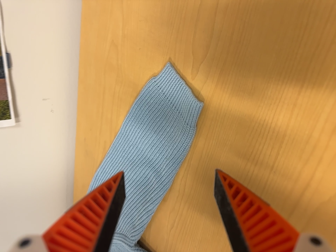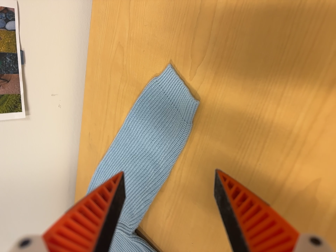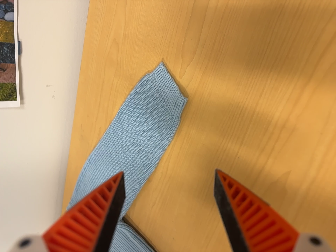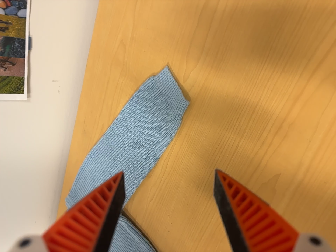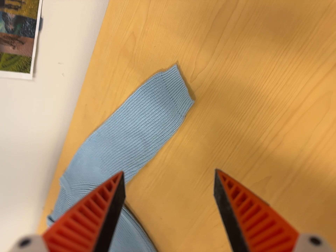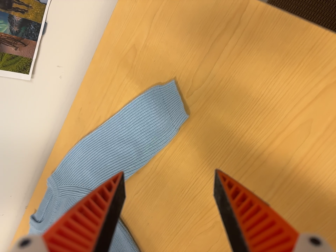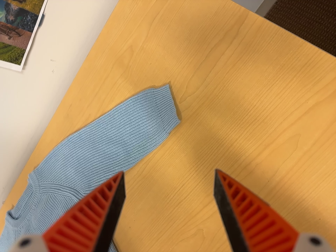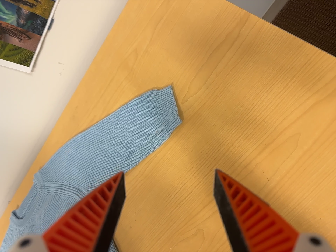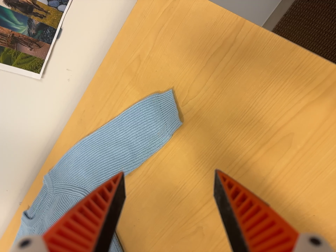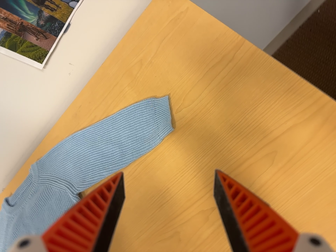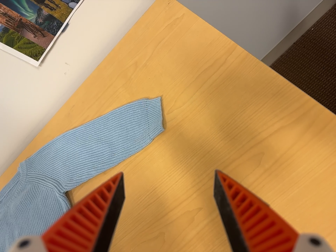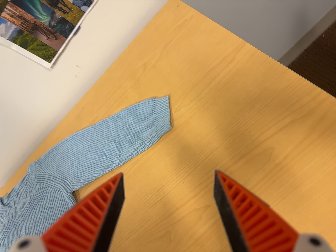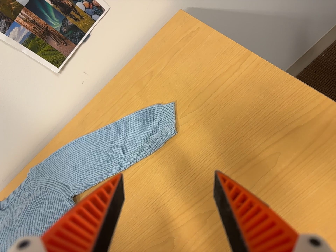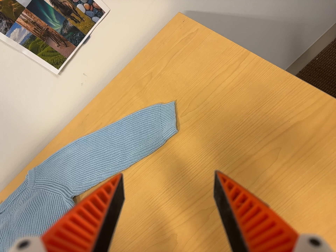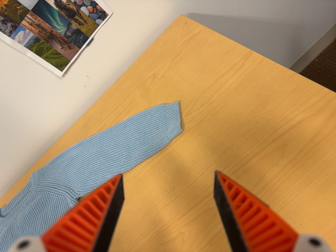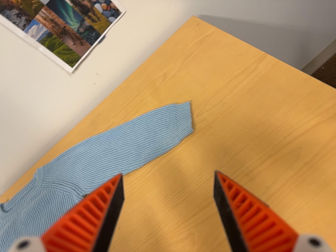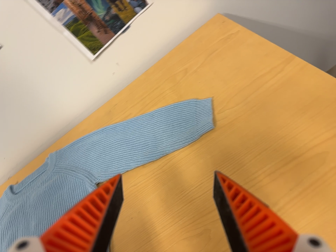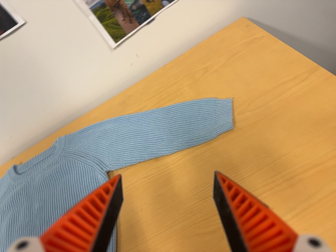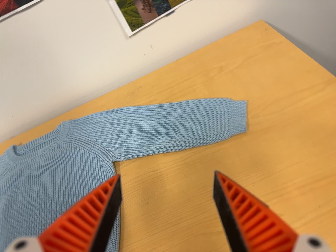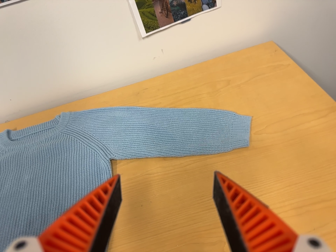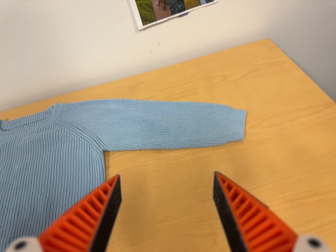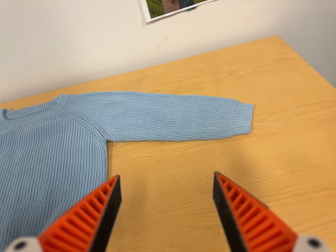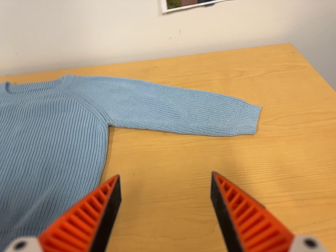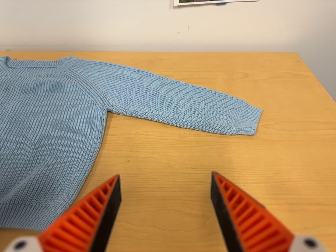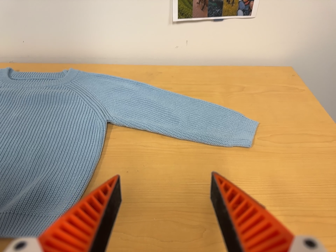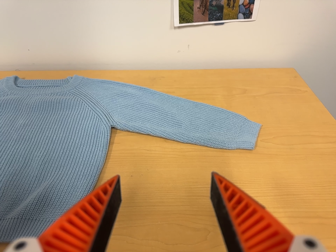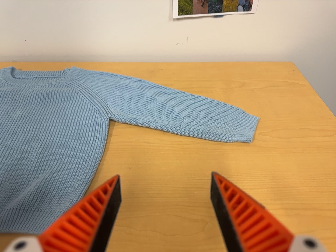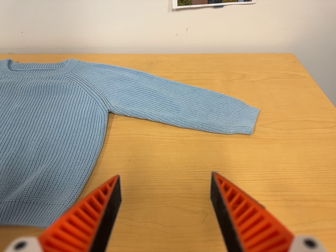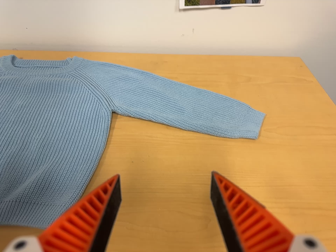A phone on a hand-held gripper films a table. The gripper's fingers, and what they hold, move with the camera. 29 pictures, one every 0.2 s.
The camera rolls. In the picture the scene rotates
clockwise.
0.0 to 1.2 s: The camera pans to its right by about 10 degrees. It travels backward, about 14 cm, so what stands in front gets smaller. It rolls about its line of sight by about 20 degrees, and the scene rotates clockwise.
1.2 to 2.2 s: The camera travels toward the bottom of its view and to its right, about 10 cm. Its aim tips toward the top of its view by about 10 degrees. It rolls about its line of sight by about 10 degrees, and the scene rotates clockwise.
2.2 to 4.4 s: The camera travels to its left and toward the bottom of its view, about 28 cm, so close, fixed things drift to the right. Its aim tips toward the top of its view by about 10 degrees. It rolls about its line of sight by about 35 degrees, and the scene rotates clockwise.
4.4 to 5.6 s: The camera shifts only a little, or ends up much as it began.
The film runs backward here.
